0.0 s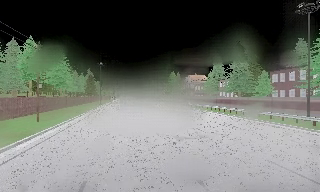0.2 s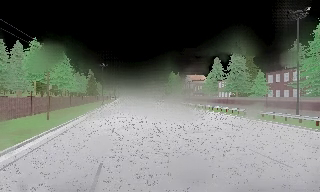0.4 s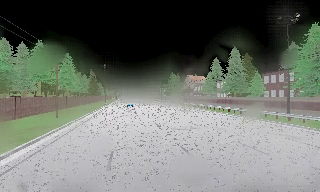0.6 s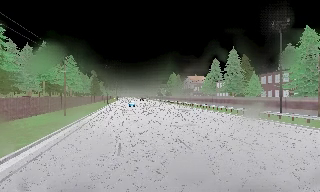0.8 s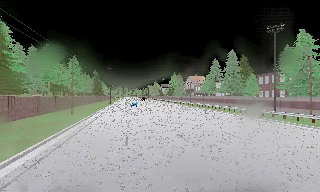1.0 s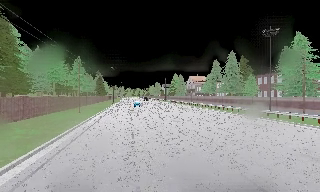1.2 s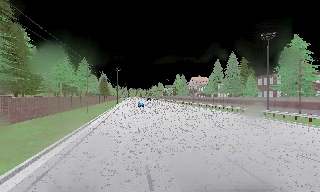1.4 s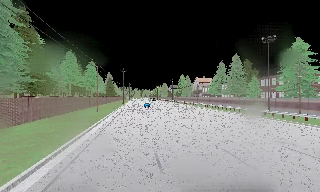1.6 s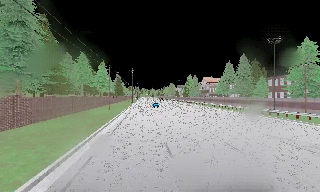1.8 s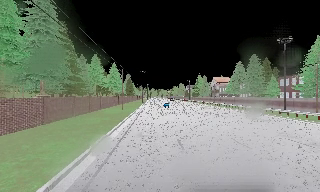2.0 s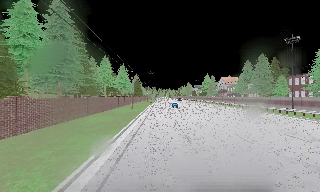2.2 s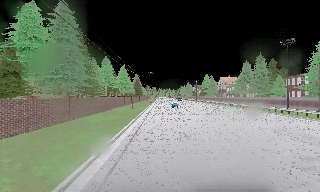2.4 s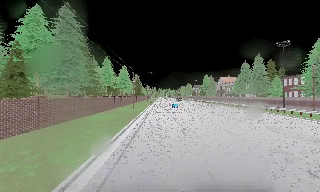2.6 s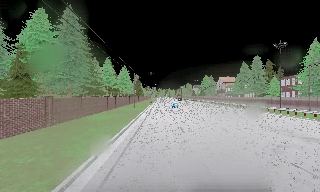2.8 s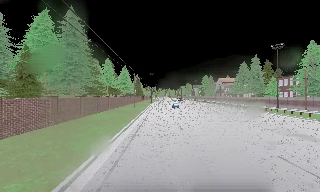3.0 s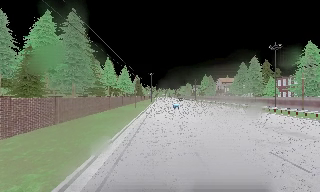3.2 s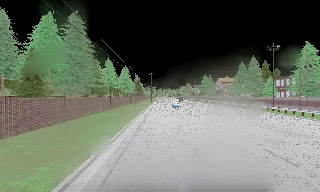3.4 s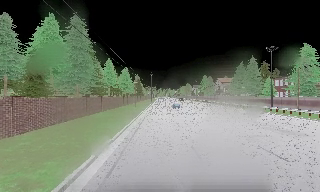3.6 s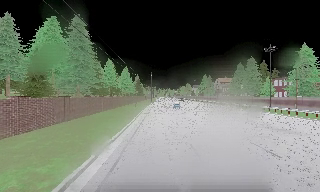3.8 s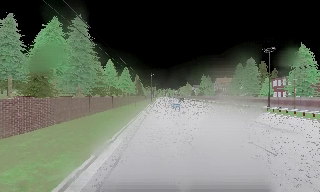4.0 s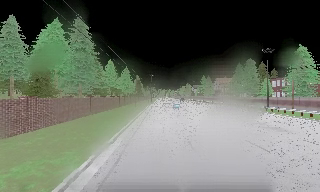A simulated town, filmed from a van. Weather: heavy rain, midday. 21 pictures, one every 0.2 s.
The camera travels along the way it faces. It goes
backward.
0.0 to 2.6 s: The camera swings to its left by about 10 degrees, and the scene slides to the right. It travels backward, about 16 m, so what stands in front gets smaller.
2.6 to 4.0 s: The camera travels backward, about 3.5 m, so what stands in front gets smaller. It loses speed.
The film runs backward here.
